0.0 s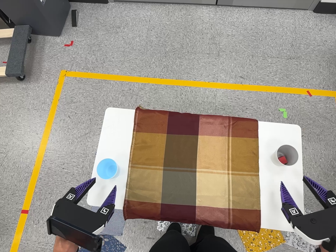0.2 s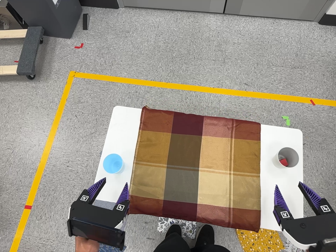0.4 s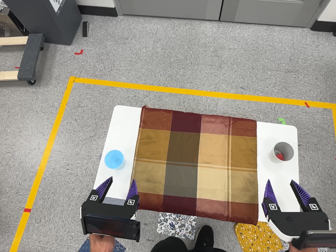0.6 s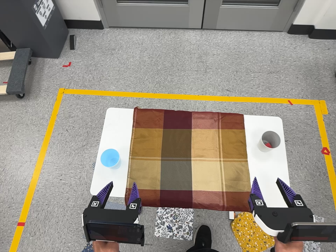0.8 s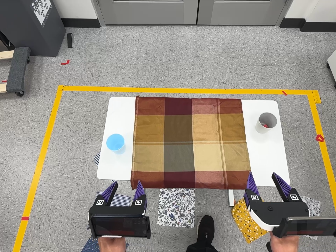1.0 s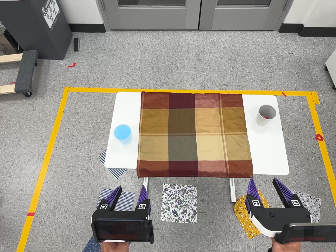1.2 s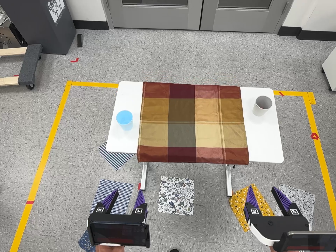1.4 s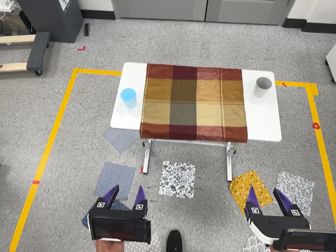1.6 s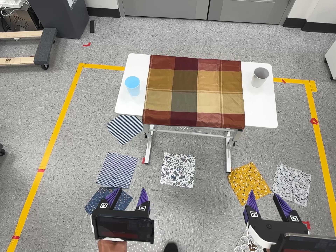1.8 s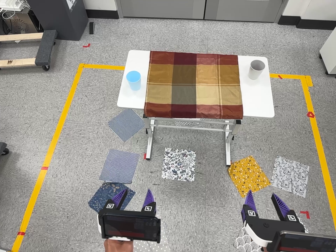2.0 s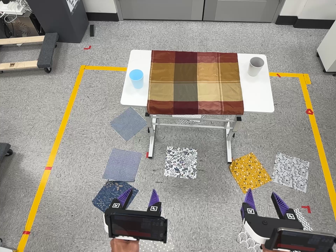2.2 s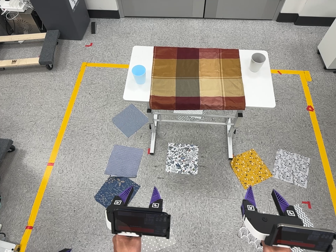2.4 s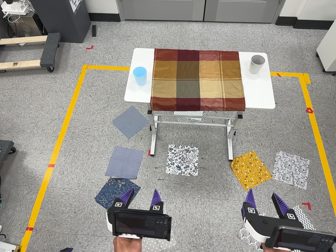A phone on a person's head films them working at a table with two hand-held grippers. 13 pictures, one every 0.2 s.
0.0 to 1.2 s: The camera travels toward the bottom of its view and backward, about 40 cm, so close, fixed things drift upward. Its aim tips toward the top of its view by about 10 degrees.
1.2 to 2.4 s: The camera travels toward the bottom of its view and backward, about 36 cm, so close, fixed things drift upward.
The film runs backward here.
